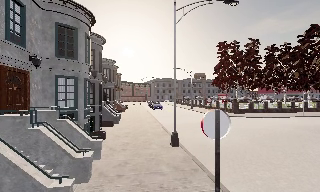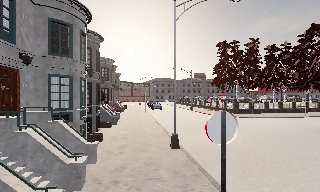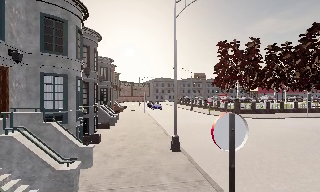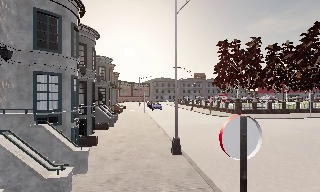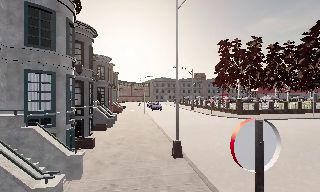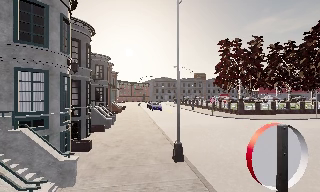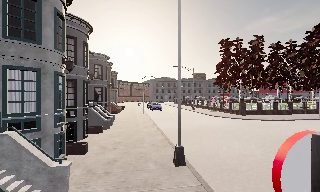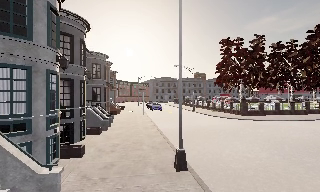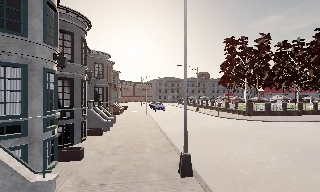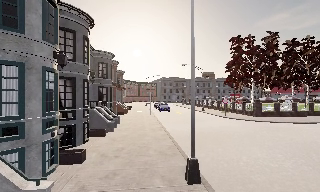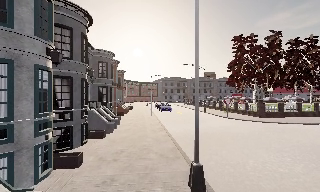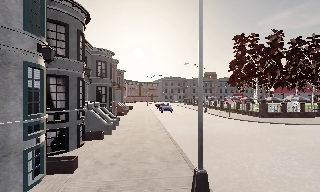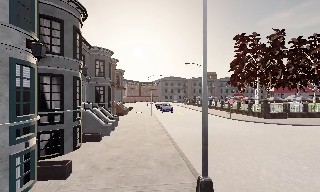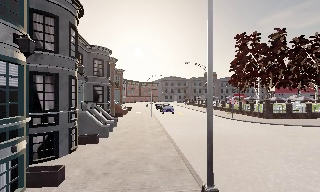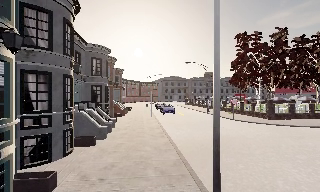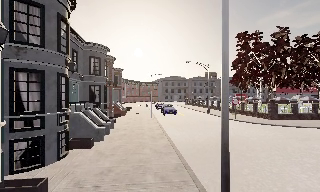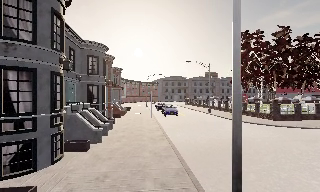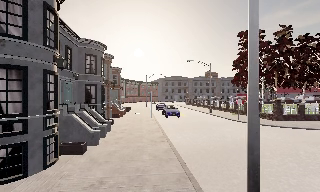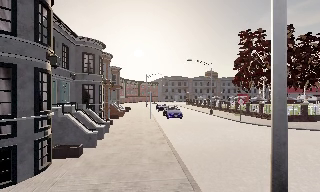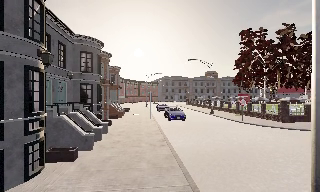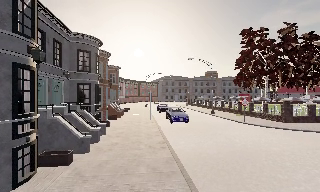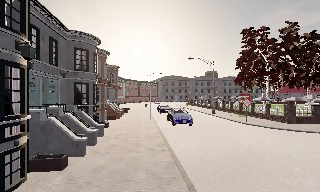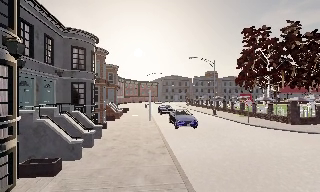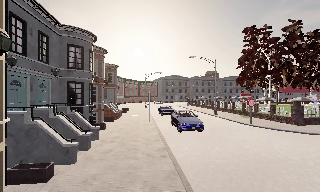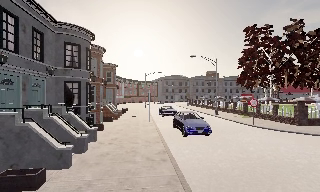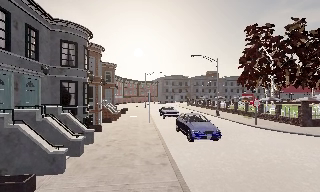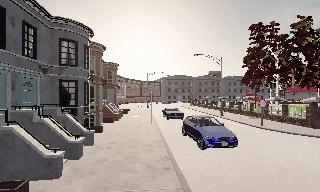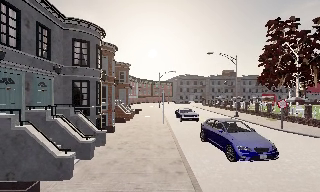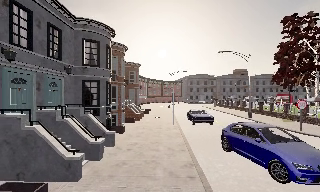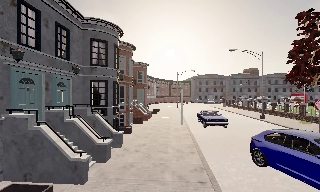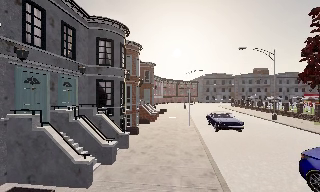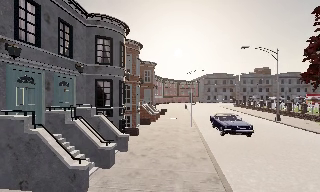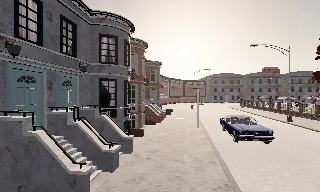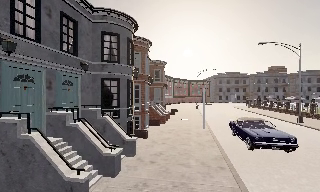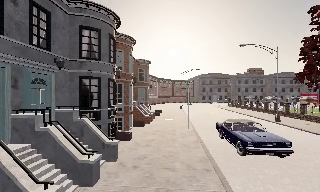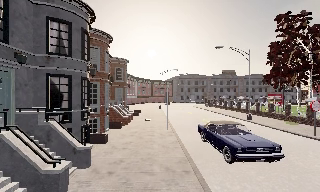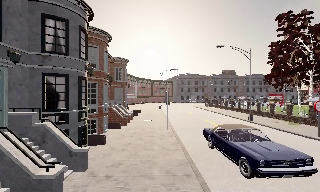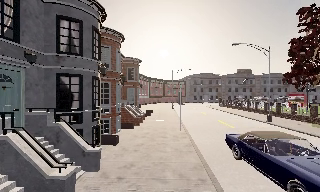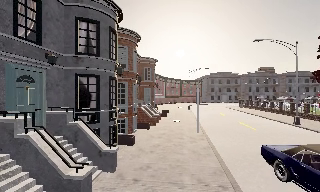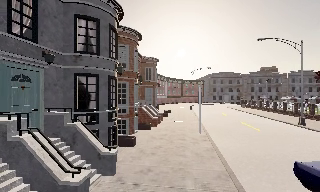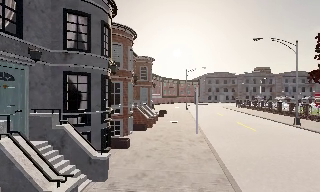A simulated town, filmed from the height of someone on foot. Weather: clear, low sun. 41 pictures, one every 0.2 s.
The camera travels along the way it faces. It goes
forward.
0.0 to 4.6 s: The camera travels forward, about 9 m, so what stands in front looms larger.
4.6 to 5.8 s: The scene slides to the right, as the camera pans about 10 degrees to its left. It travels forward, about 2 m, so what stands in front looms larger.
5.8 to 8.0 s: The camera travels forward, about 3 m, so what stands in front looms larger.
The film runs forward here.
